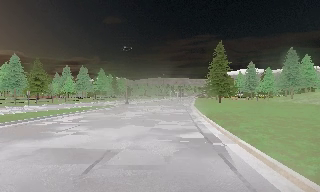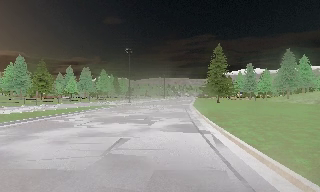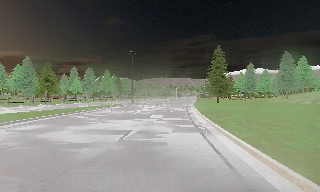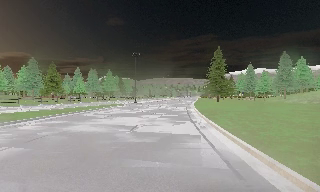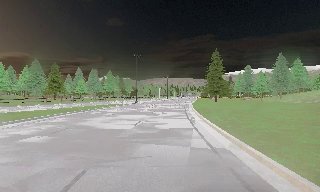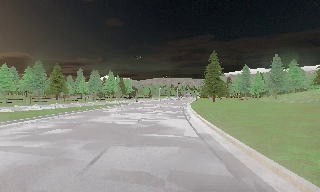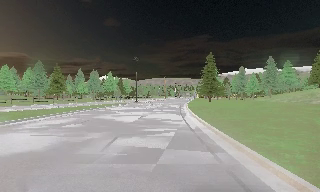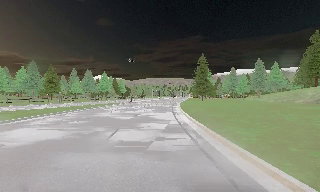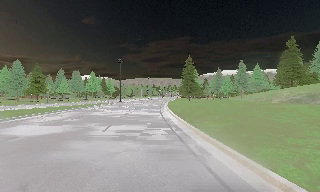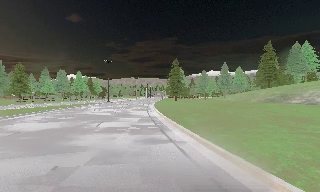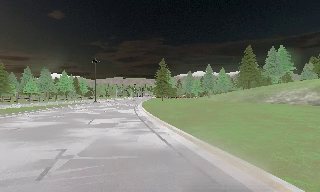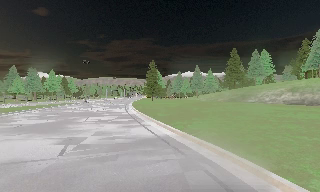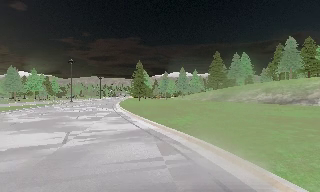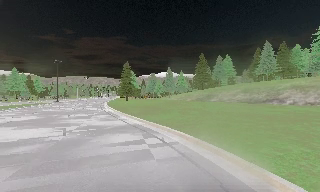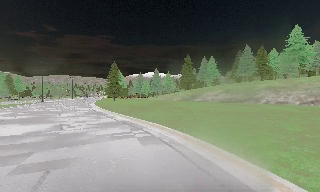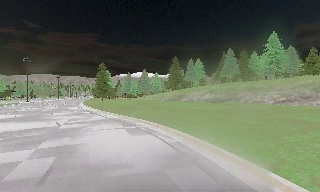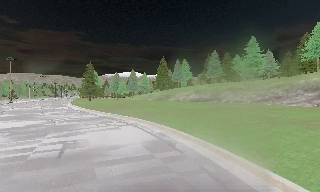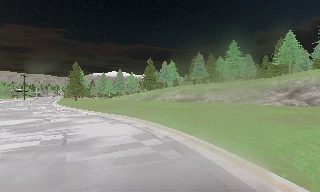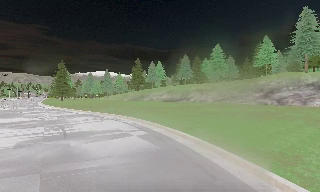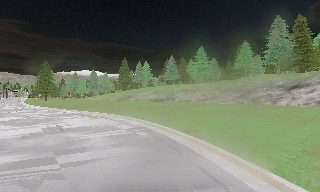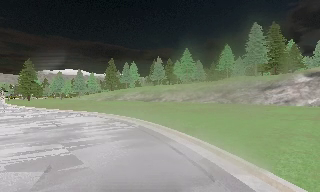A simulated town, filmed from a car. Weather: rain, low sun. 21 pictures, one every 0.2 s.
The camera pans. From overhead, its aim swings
clockwise.
The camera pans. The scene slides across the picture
to the left.
0.0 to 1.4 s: The camera travels backward, about 11 m, so what stands in front gets smaller.
1.4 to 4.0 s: The camera swings to its right by about 55 degrees, and the scene slides to the left. It travels backward, about 20 m.
The film runs backward here.
